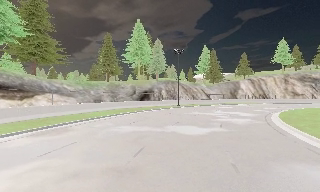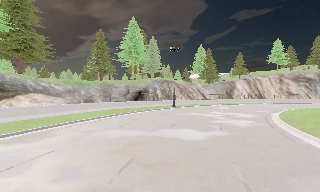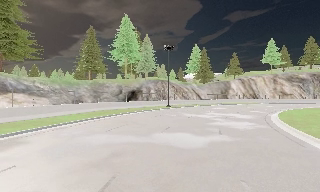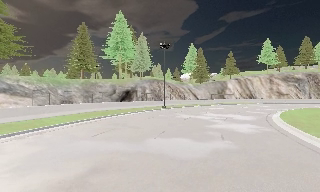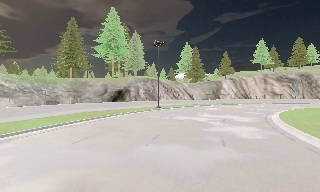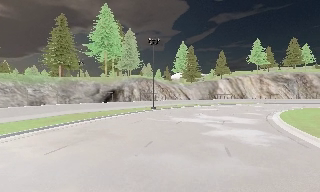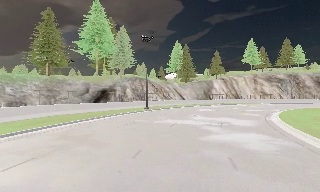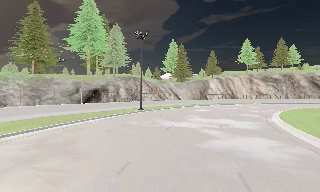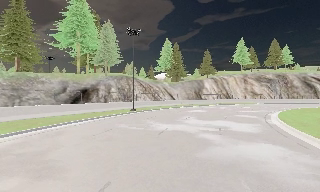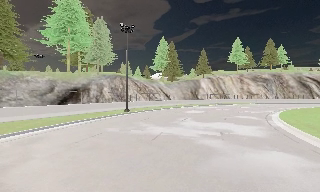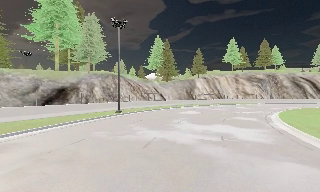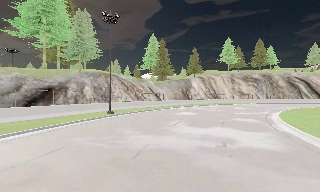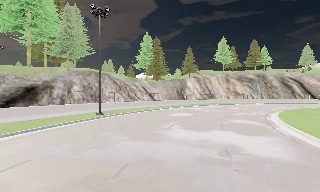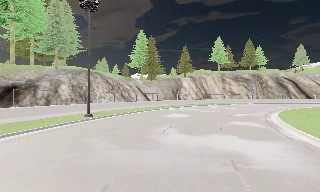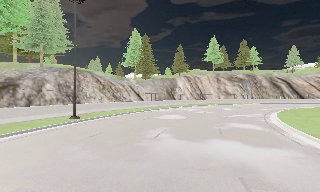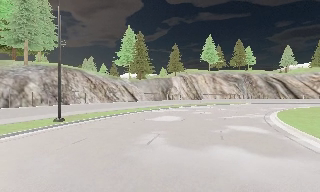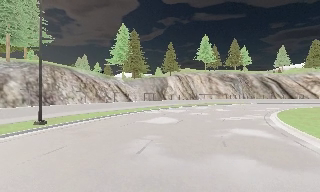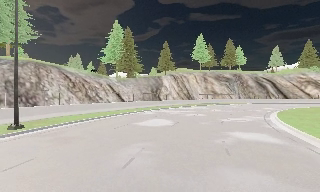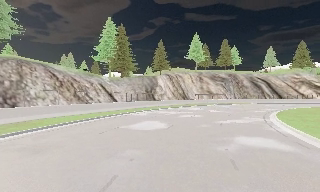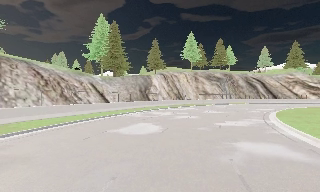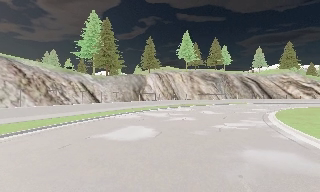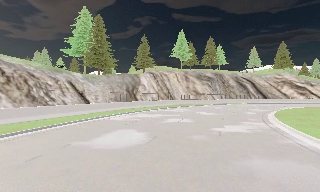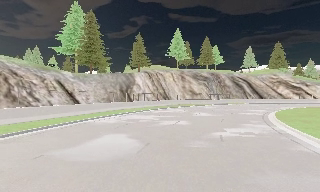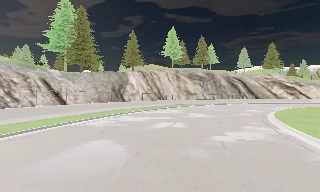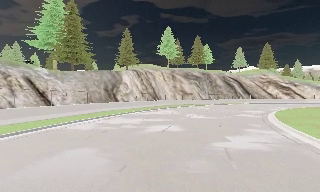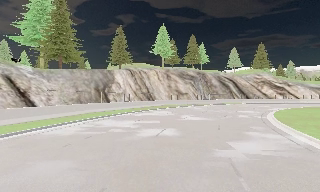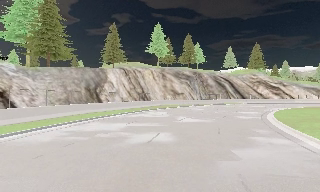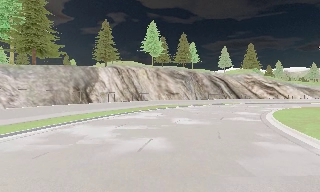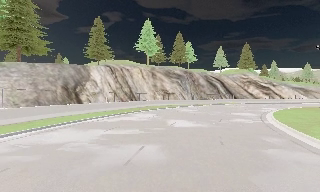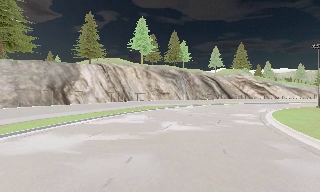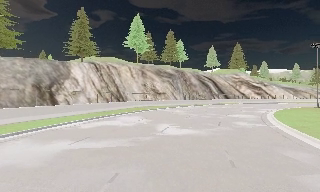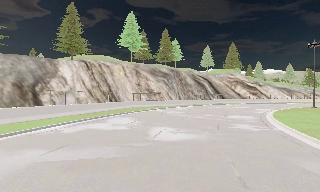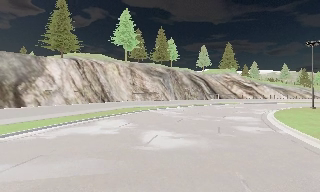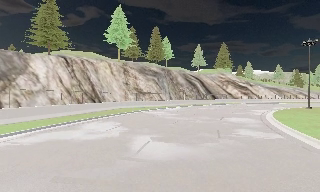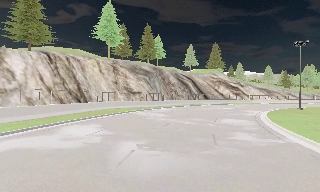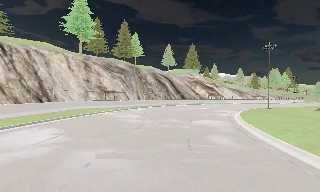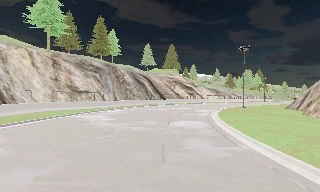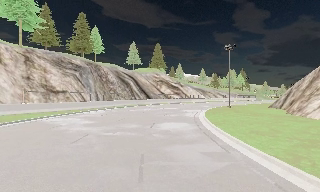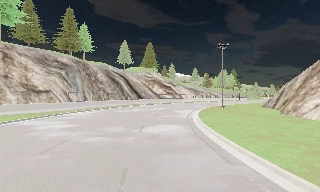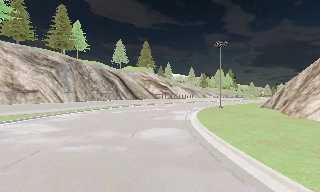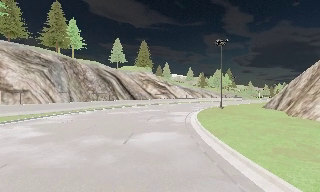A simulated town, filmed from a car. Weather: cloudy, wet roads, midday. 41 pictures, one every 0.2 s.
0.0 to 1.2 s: The camera pans to its right, which is clockwise from overhead, by about 10 degrees. It travels forward, about 8 m, so what stands in front looms larger.
1.2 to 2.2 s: The camera travels forward, about 6 m, so what stands in front looms larger.
2.2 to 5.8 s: The camera pans to its right, which is clockwise from overhead, by about 30 degrees. It travels forward, about 25 m.
5.8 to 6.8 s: The camera travels forward, about 6 m, so what stands in front looms larger.
6.8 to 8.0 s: The camera pans to its right, which is clockwise from overhead, by about 25 degrees. It travels forward, about 8 m, so what stands in front looms larger.
The film runs forward here.
